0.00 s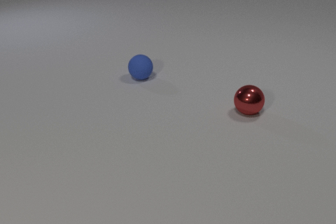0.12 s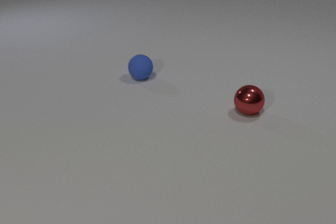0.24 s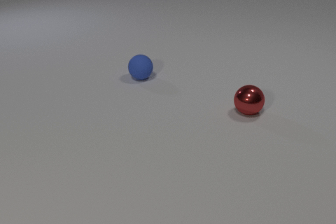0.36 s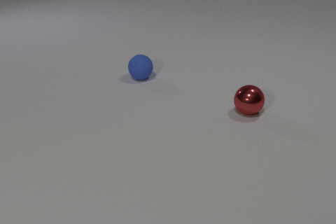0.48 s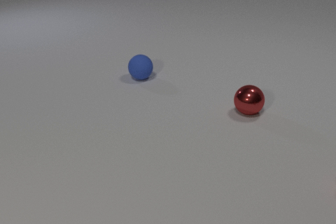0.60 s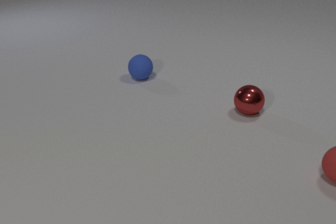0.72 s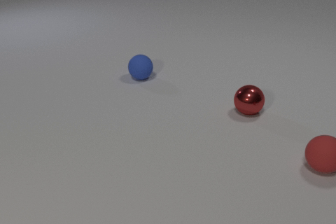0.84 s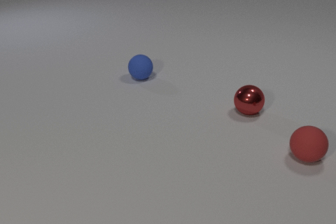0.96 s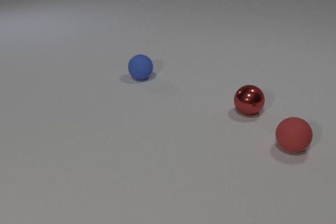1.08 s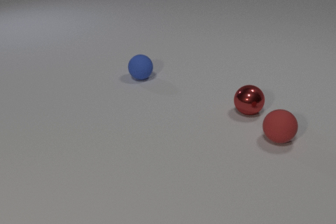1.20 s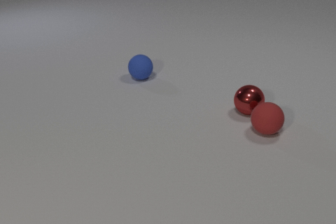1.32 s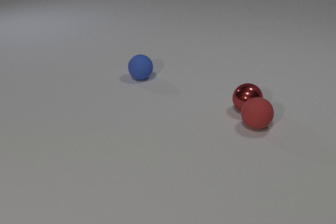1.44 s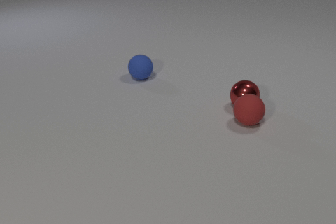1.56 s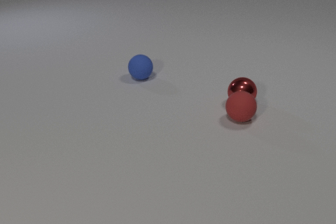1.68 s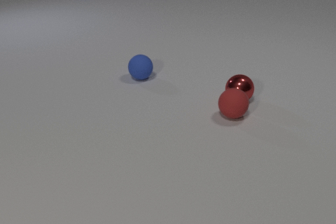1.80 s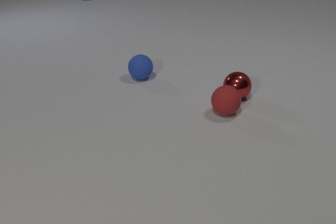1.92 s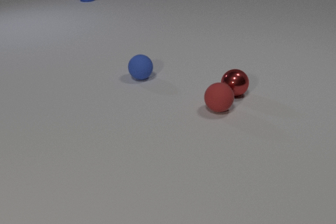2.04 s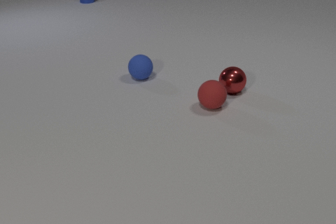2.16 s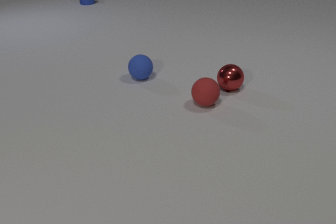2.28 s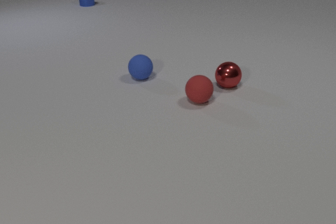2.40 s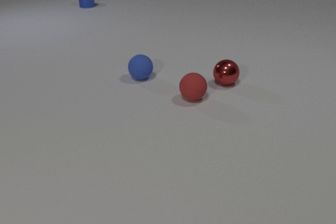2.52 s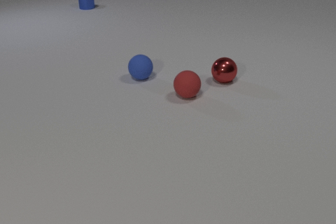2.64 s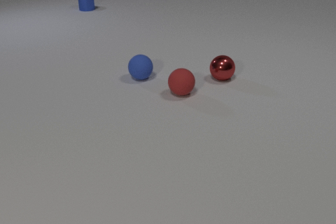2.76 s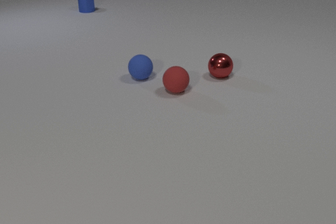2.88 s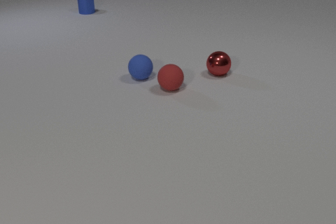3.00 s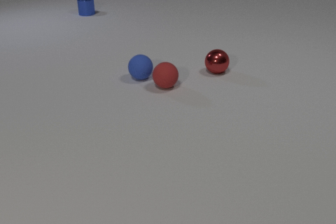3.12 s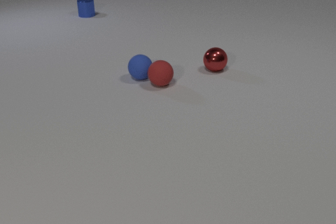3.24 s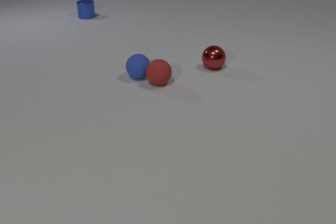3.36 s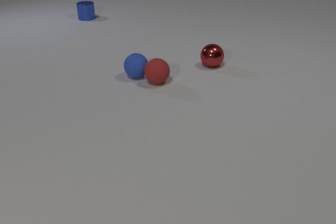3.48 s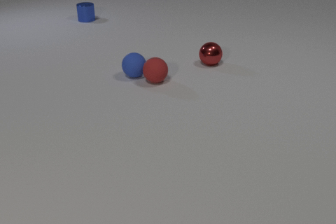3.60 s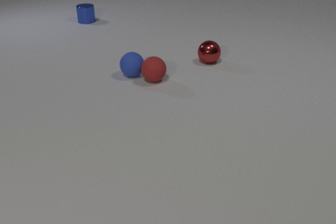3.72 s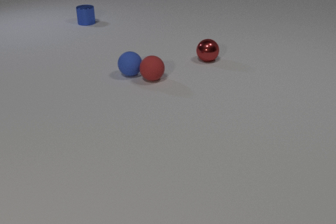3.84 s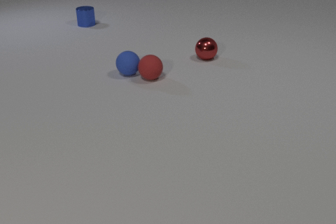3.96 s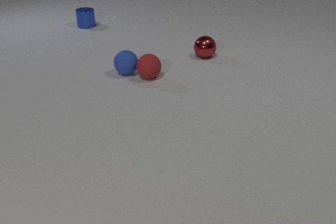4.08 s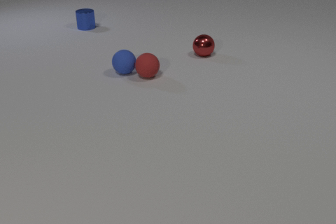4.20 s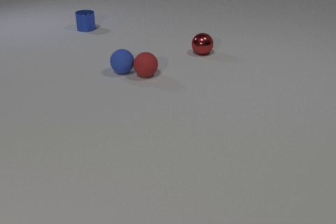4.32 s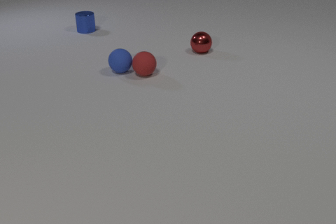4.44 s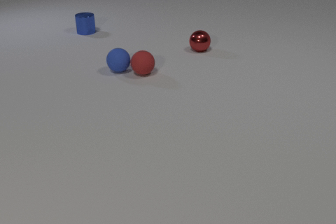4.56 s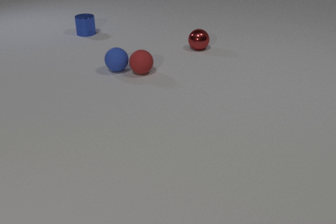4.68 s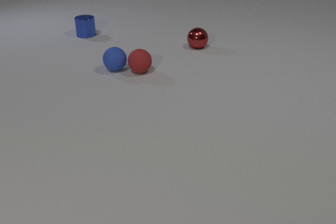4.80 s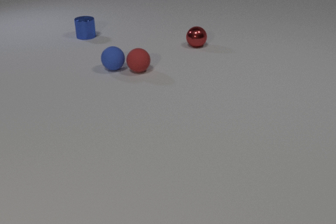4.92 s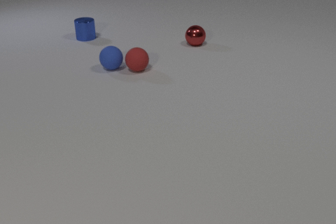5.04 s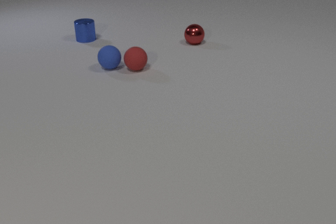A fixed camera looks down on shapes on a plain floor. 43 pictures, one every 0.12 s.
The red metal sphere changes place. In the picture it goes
away from the camera.
The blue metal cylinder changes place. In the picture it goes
toward the camera.
0.00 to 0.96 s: The red rubber sphere comes in at the right edge, rolls to the left and away from the camera.
0.96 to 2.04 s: The red rubber sphere rolls to the left and away from the camera. The red metal sphere rolls away from the camera and to the left. The blue metal cylinder comes in at the top edge, slides toward the camera. The red rubber sphere and the red metal sphere collide.
2.04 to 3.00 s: The red rubber sphere rolls to the left and away from the camera. The red metal sphere rolls away from the camera. The blue metal cylinder slides toward the camera.
3.00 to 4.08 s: The red rubber sphere rolls away from the camera and to the left. The red metal sphere rolls away from the camera. The blue rubber sphere rolls to the left and away from the camera. The blue metal cylinder slides toward the camera. The red rubber sphere and the blue rubber sphere collide.
4.08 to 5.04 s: The red rubber sphere rolls away from the camera and to the left. The red metal sphere rolls away from the camera. The blue rubber sphere rolls to the left and away from the camera. The blue metal cylinder slides toward the camera.
What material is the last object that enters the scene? metal.
How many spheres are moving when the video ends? 3.
How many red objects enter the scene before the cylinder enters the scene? 1.
